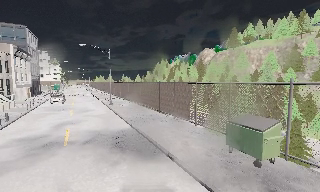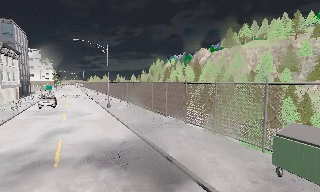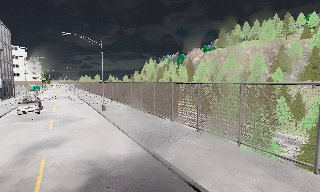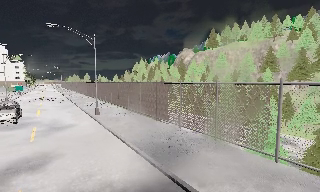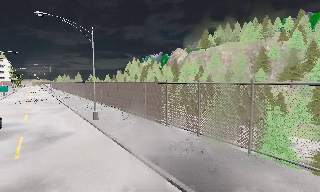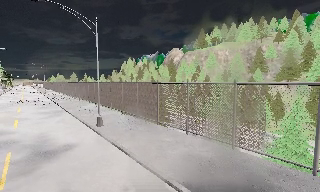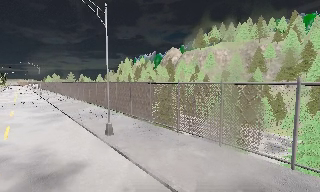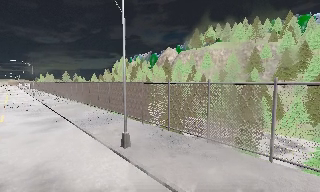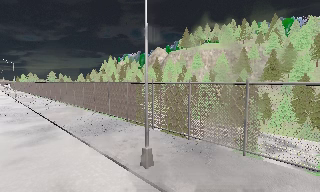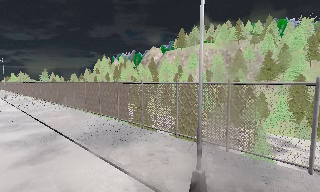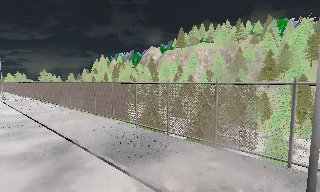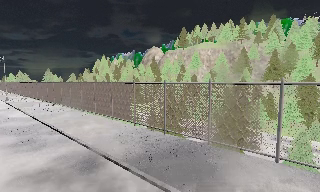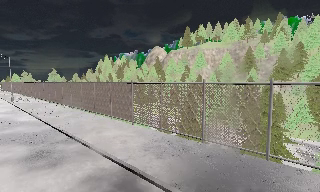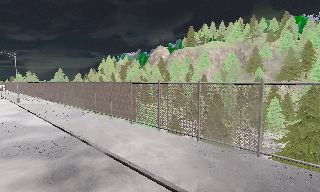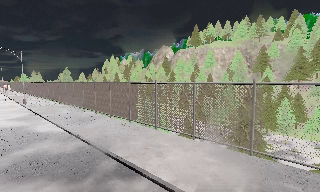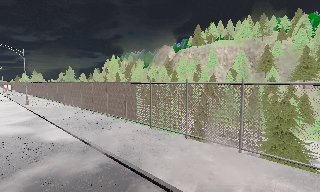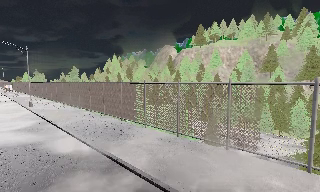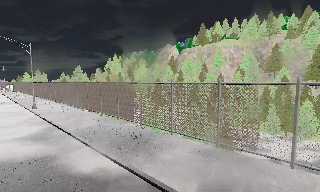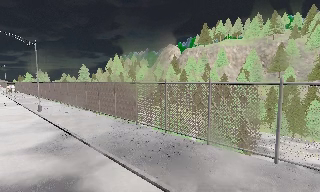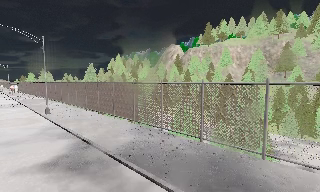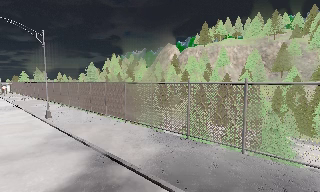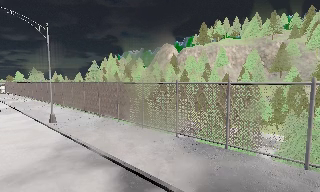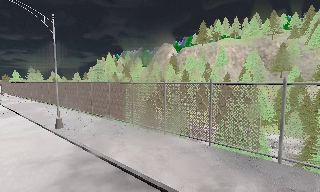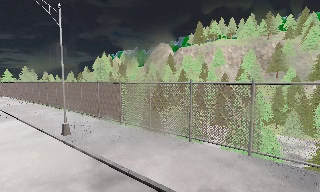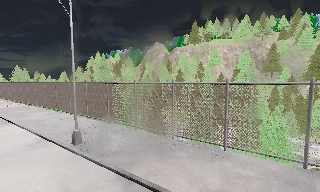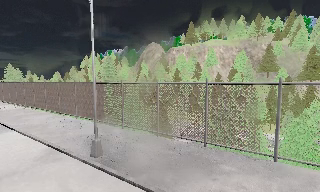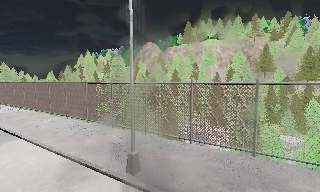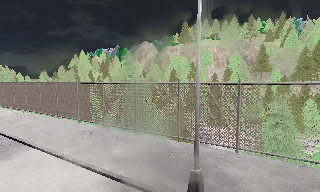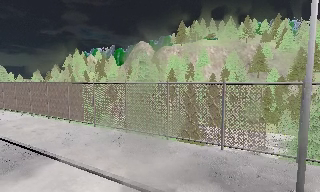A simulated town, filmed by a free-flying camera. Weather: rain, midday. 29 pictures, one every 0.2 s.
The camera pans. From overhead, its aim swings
clockwise.
0.0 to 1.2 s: The camera pans to its right, which is clockwise from overhead, by about 15 degrees. It travels forward and to its left, about 13 m, so what stands in front looms larger.
1.2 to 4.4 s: The camera pans to its right, which is clockwise from overhead, by about 10 degrees. It travels to its left and forward, about 35 m, so close, fixed things drift to the right.
4.4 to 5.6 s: The camera pans to its right, which is clockwise from overhead, by about 10 degrees. It travels to its left and forward, about 13 m, so close, fixed things drift to the right.
The film runs forward here.
